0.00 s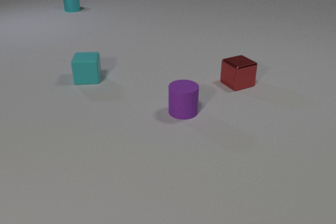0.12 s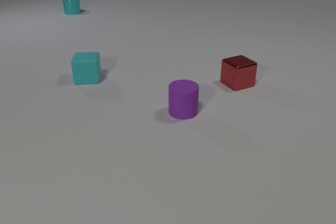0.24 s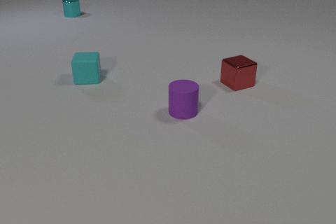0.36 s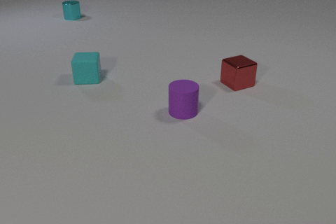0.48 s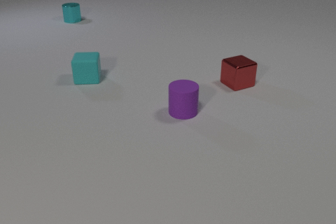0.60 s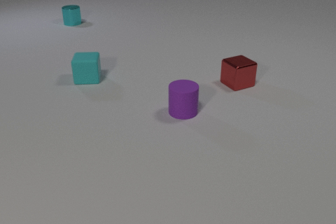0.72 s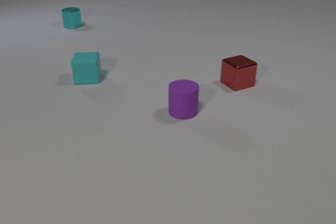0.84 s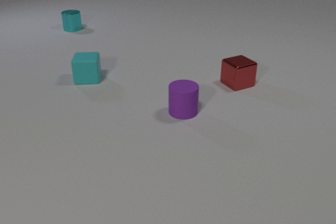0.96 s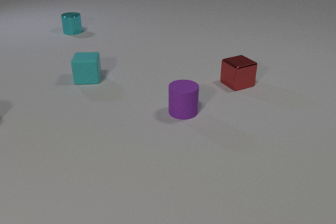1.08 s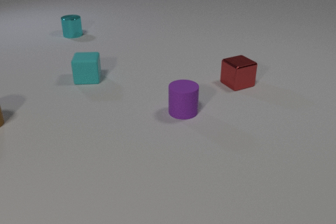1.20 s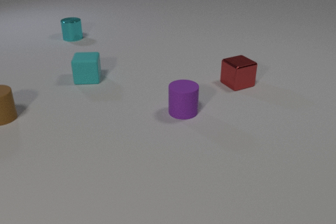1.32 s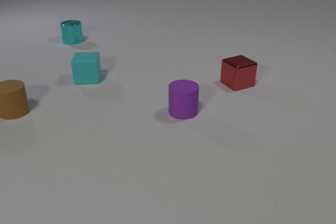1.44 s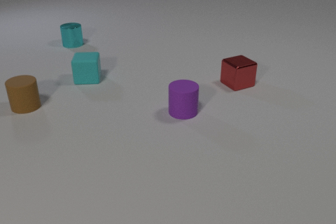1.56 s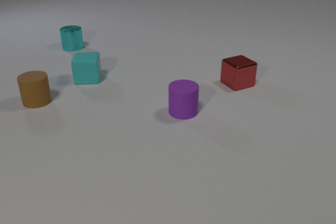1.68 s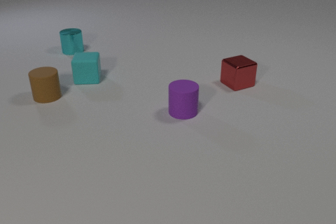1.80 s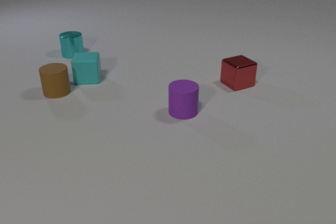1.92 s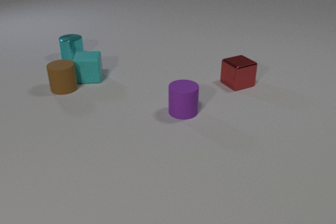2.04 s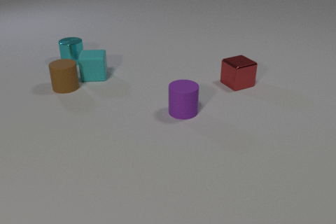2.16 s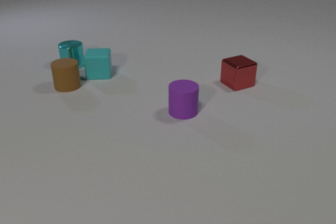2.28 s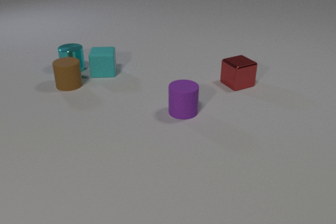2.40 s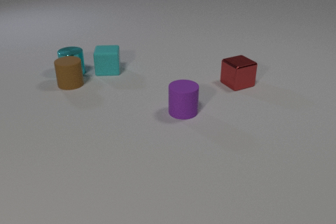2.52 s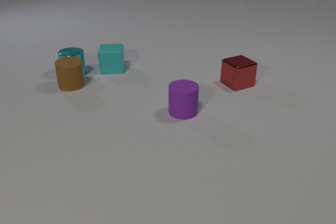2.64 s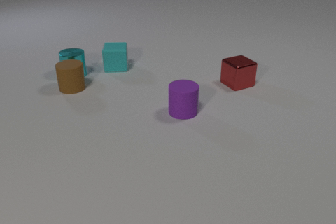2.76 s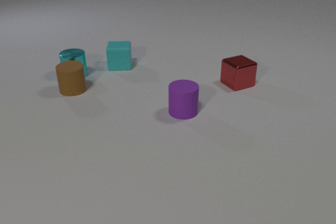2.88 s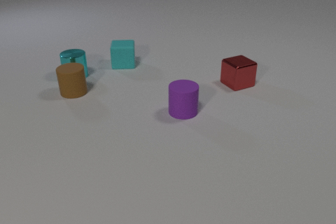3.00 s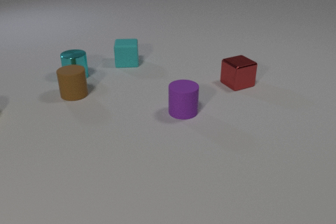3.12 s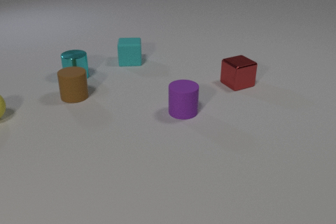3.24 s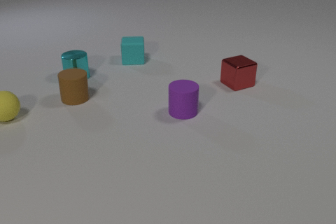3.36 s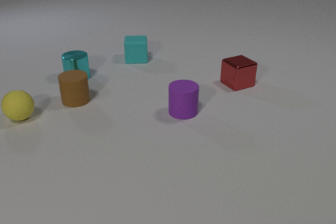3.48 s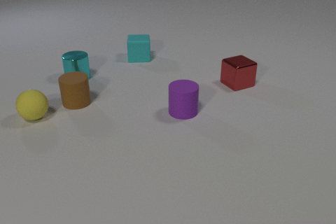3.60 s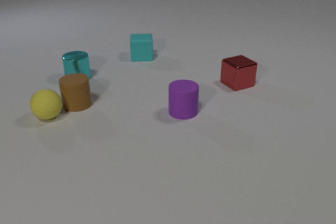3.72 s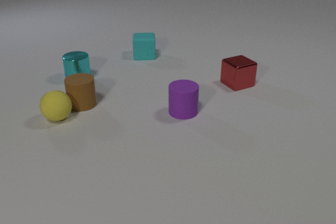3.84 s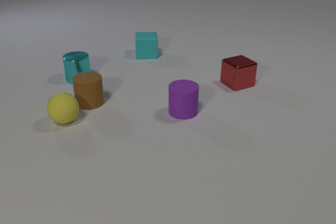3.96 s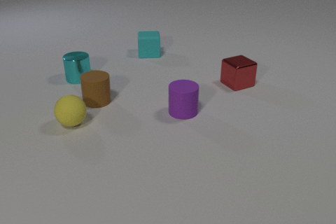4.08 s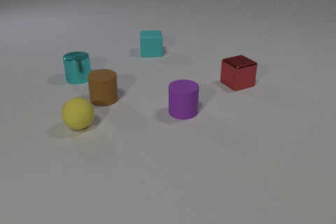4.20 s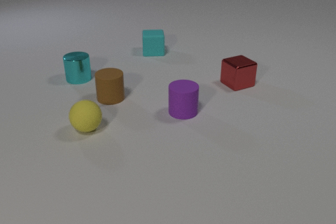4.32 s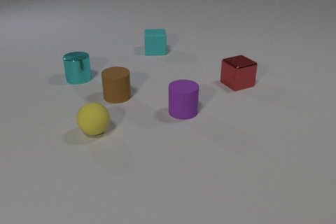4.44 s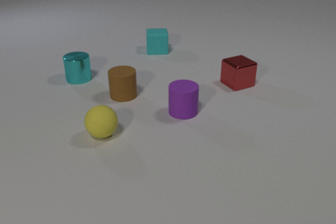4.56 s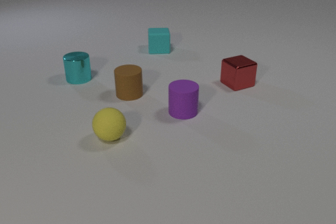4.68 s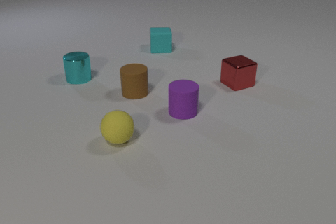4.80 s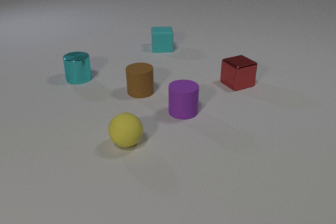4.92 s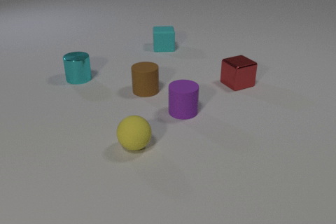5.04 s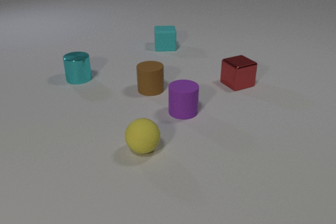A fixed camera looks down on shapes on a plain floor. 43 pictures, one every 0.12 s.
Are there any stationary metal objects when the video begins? yes.
What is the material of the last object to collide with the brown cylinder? rubber.
How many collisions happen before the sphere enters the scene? 2.
0.00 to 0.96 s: The cyan metal cylinder slides toward the camera.
0.96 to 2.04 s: The brown rubber cylinder comes in at the left edge, slides to the right and away from the camera. The cyan rubber cube slides to the right and away from the camera. The cyan metal cylinder slides toward the camera. The brown rubber cylinder and the cyan rubber cube collide.
2.04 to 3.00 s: The brown rubber cylinder slides toward the camera and to the right. The cyan rubber cube slides to the right and away from the camera. The cyan metal cylinder slides toward the camera. The brown rubber cylinder and the cyan metal cylinder collide.
3.00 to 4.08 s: The brown rubber cylinder slides to the right and toward the camera. The cyan rubber cube slides away from the camera and to the right. The cyan metal cylinder slides toward the camera. The yellow rubber sphere comes in at the left edge, rolls to the right and toward the camera. The brown rubber cylinder and the yellow rubber sphere collide.
4.08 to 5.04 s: The brown rubber cylinder slides to the right. The cyan rubber cube slides away from the camera and to the right. The yellow rubber sphere rolls to the right and toward the camera.
